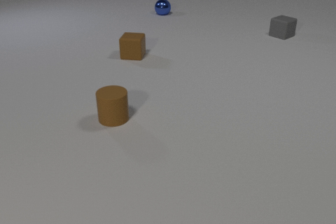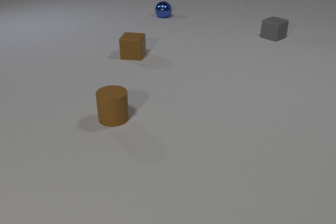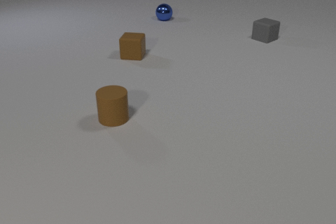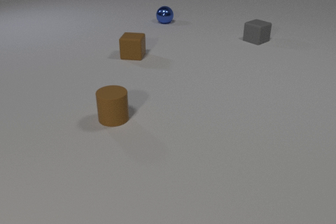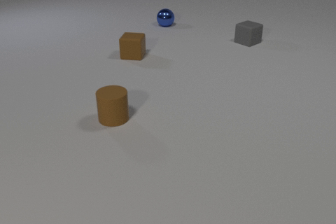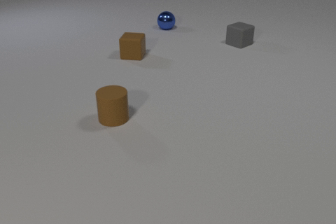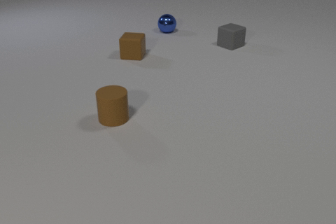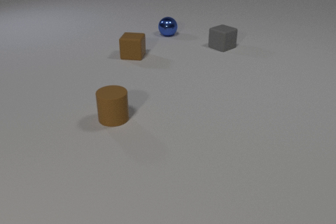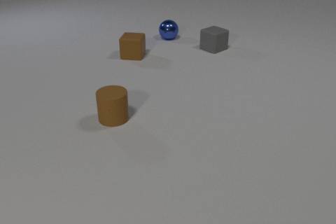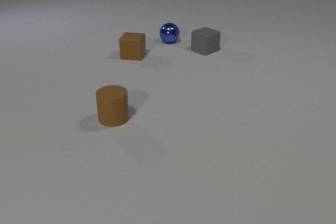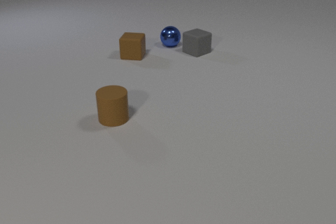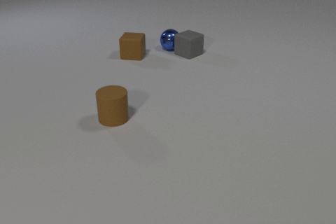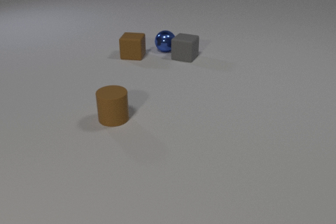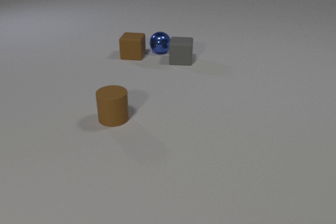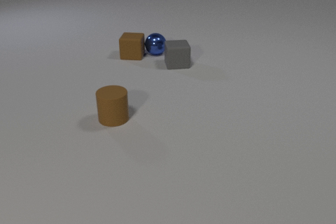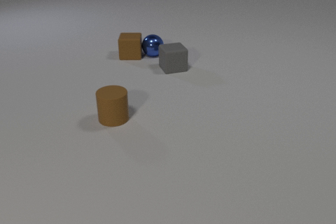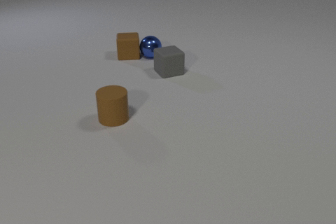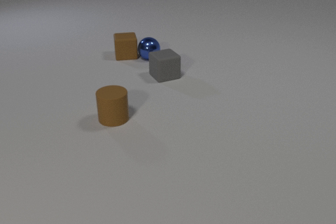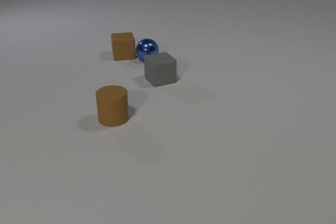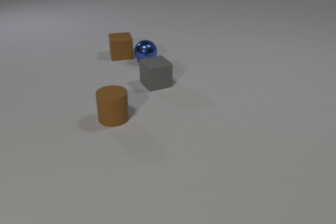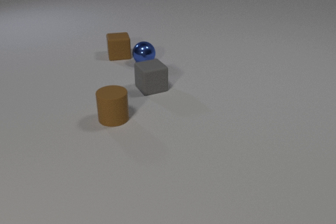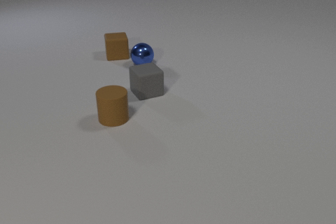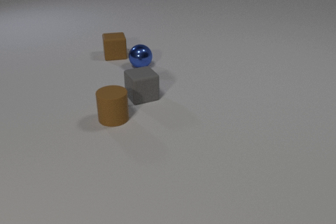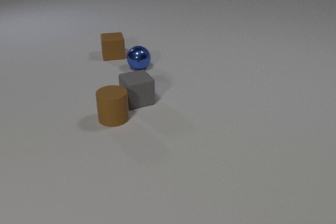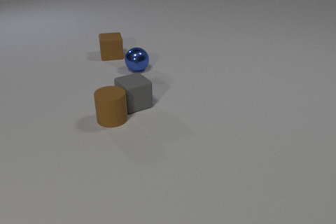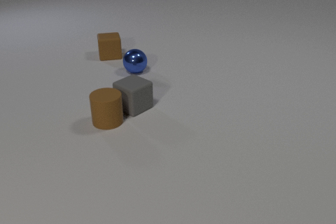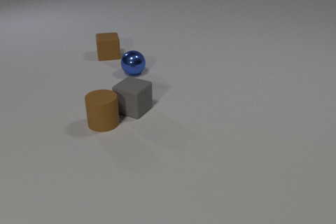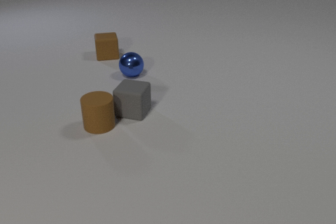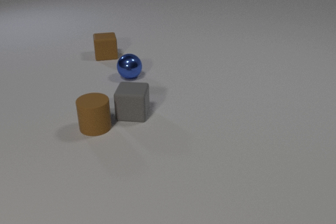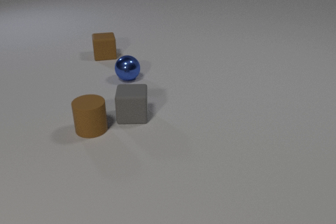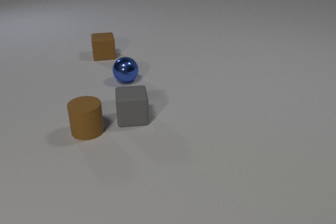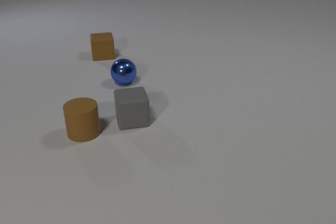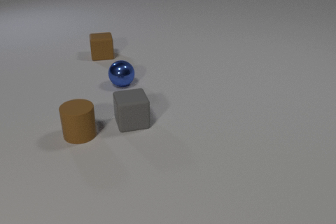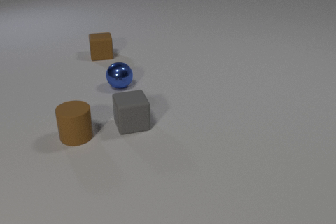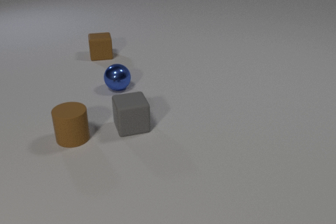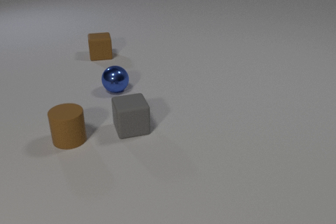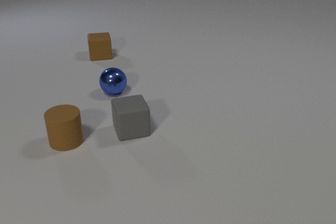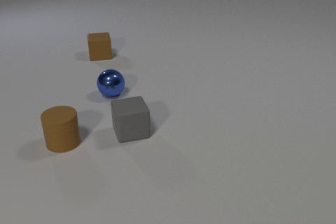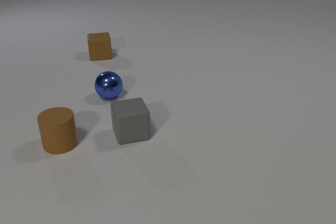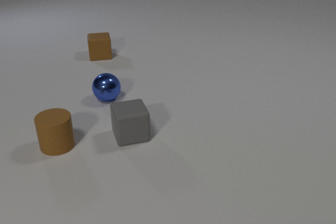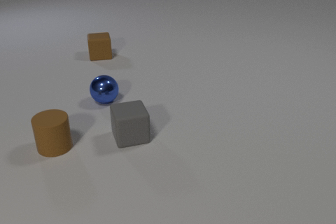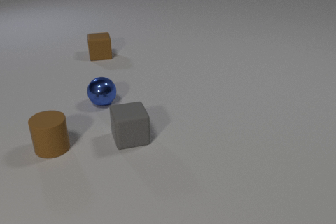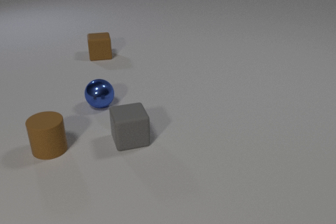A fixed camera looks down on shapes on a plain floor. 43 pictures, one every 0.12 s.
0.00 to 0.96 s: The gray rubber cube slides to the left and toward the camera. The blue metal sphere rolls toward the camera.
0.96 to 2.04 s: The gray rubber cube slides toward the camera and to the left, spins counterclockwise seen from above by about 75 degrees, its near face sliding to the right. The blue metal sphere rolls toward the camera. The brown rubber cube slides to the left. The gray rubber cube and the blue metal sphere collide. The blue metal sphere and the brown rubber cube collide.
2.04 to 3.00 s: The gray rubber cube slides toward the camera and to the left, spins counterclockwise seen from above by about 15 degrees, its near face sliding to the right. The blue metal sphere rolls toward the camera and to the left. The brown rubber cube slides to the left. The gray rubber cube and the brown rubber cylinder collide.
3.00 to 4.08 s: The gray rubber cube slides toward the camera, spins counterclockwise seen from above by about 60 degrees, its near face sliding to the right. The blue metal sphere rolls toward the camera and to the left. The brown rubber cube slides to the left. The brown rubber cylinder slides to the left and toward the camera.
4.08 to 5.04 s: The gray rubber cube slides toward the camera. The blue metal sphere rolls toward the camera and to the left. The brown rubber cylinder slides to the left and toward the camera.
How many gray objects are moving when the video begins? 1.
Are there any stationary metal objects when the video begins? no.
What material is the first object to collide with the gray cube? metal.
